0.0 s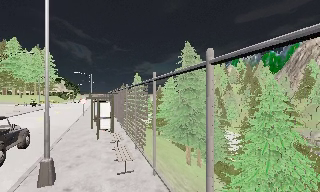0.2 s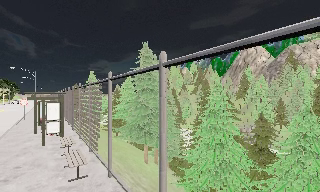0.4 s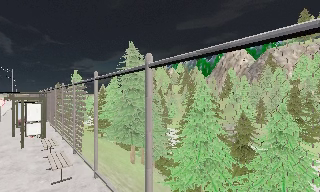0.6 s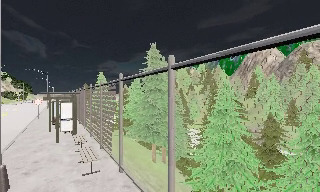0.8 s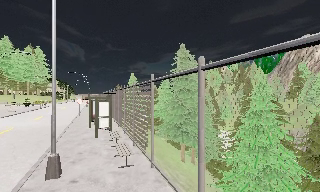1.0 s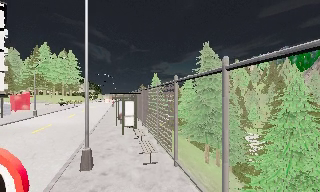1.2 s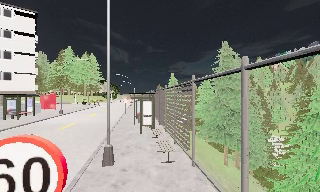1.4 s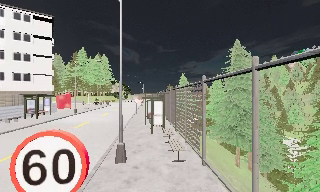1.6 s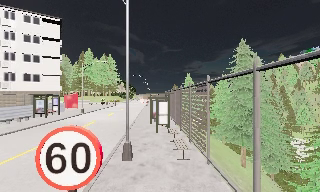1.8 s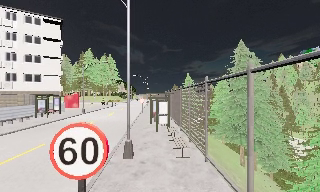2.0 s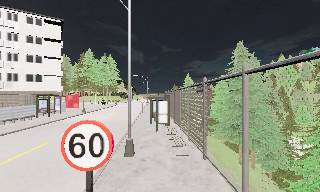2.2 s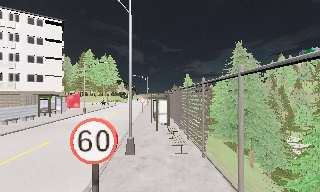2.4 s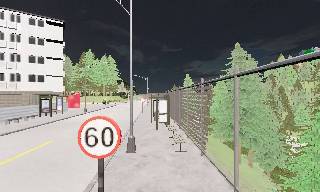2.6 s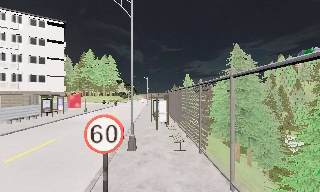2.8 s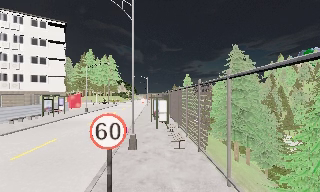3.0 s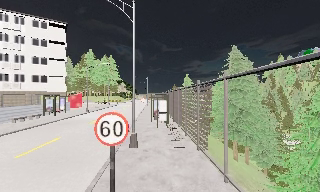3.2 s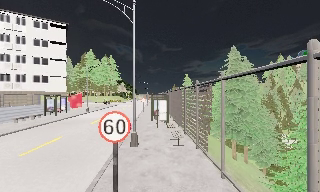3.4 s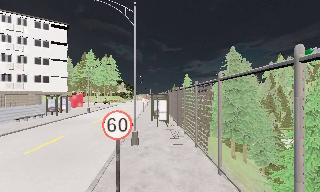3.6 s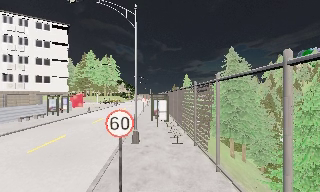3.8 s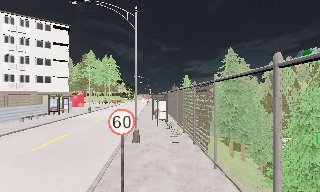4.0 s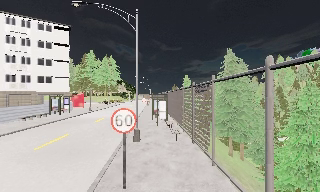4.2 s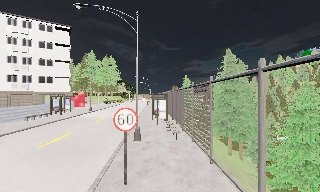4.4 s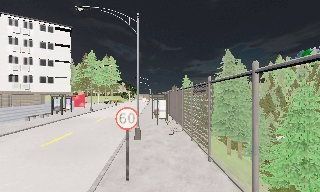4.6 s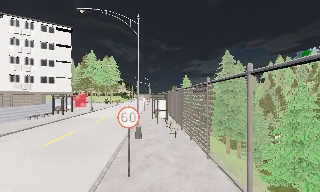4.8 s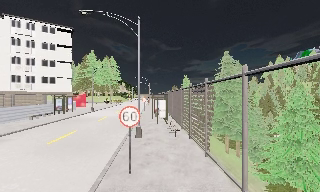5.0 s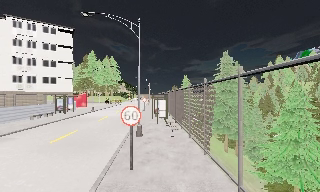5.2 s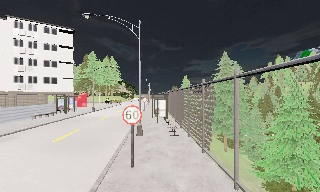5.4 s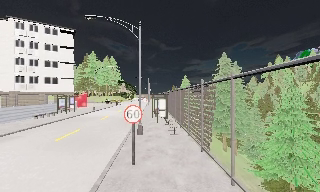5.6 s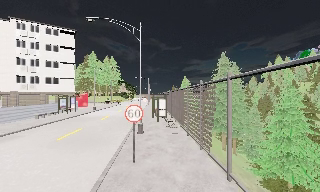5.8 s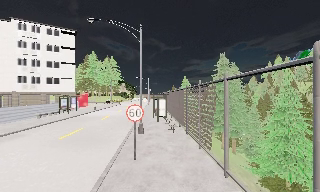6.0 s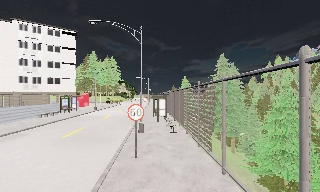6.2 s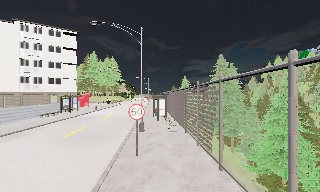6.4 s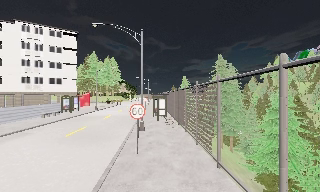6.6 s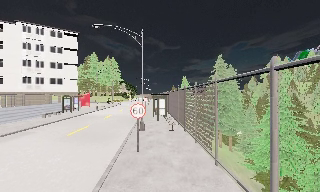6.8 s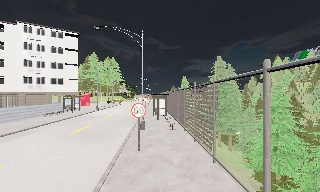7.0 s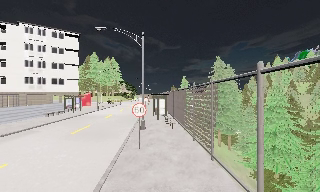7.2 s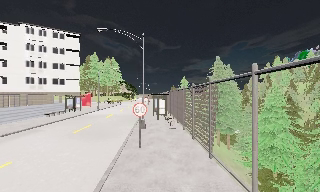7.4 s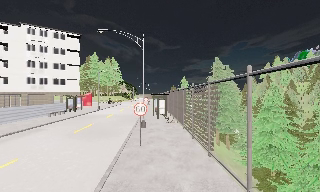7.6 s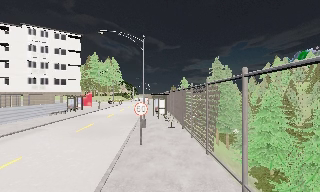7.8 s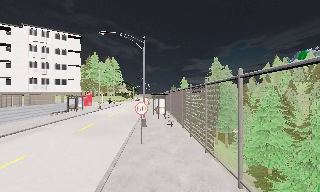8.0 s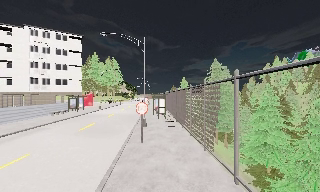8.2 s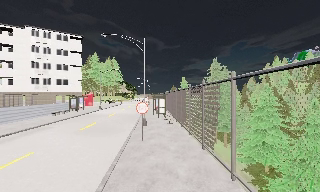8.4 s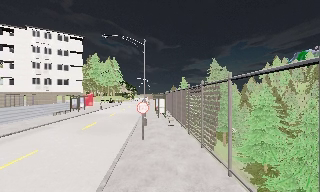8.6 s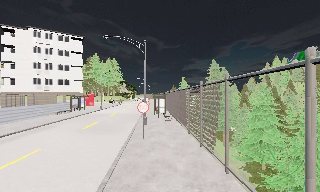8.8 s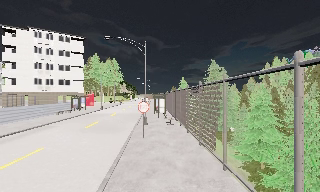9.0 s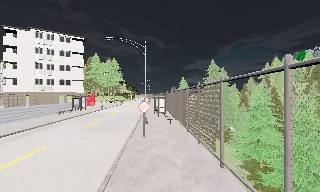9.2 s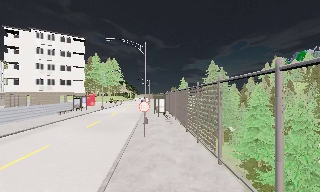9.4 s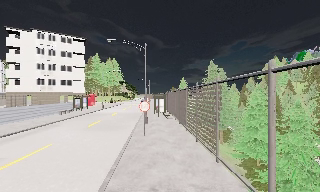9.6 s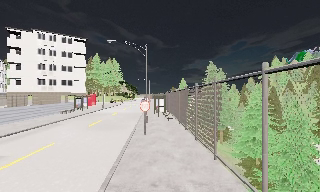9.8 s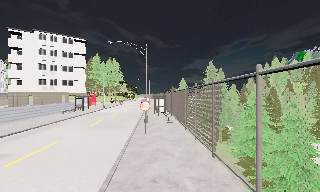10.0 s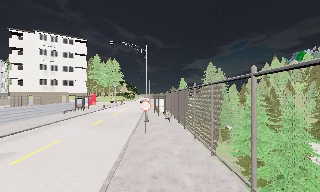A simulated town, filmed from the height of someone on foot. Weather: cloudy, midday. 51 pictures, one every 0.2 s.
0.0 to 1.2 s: The camera swings to its left by about 10 degrees, and the scene slides to the right. It travels backward, about 1 m, so what stands in front gets smaller.
1.2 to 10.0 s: The camera travels backward, about 9 m, so what stands in front gets smaller.
The film runs backward here.
